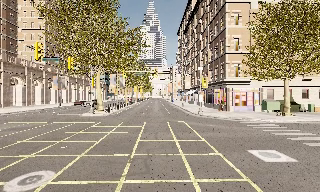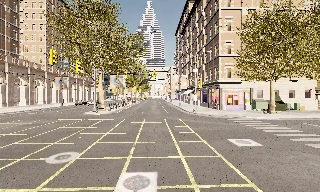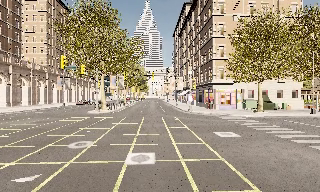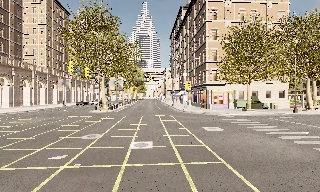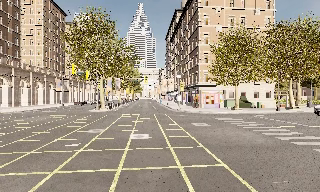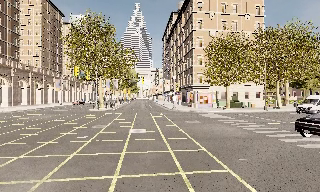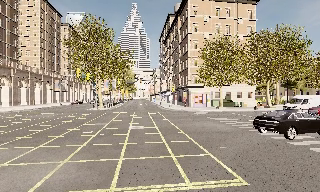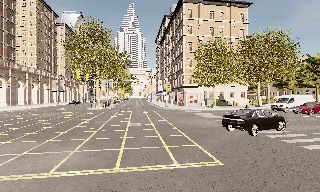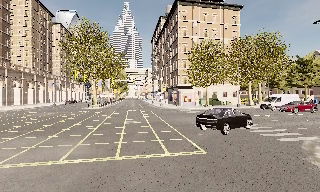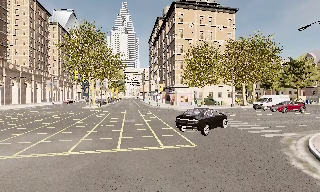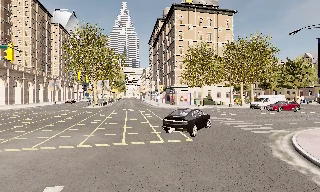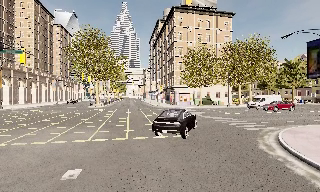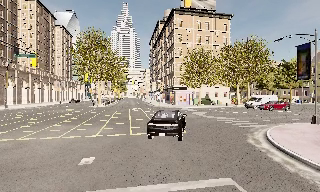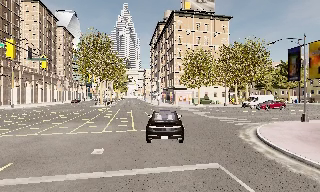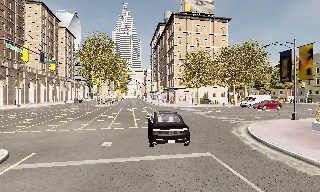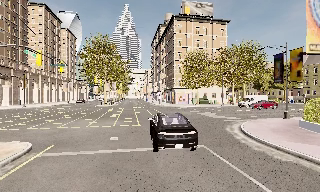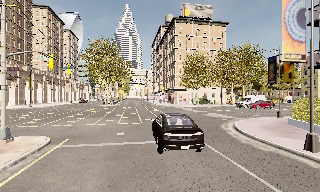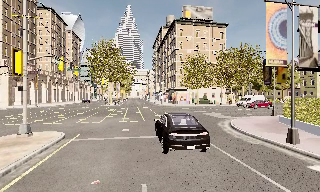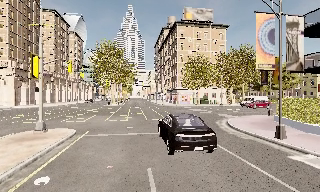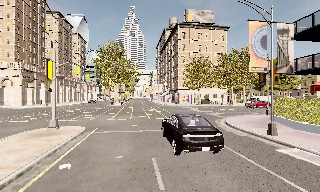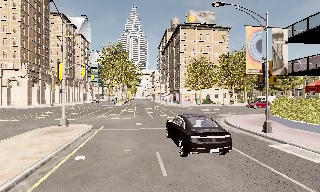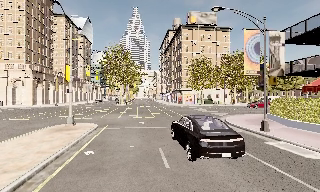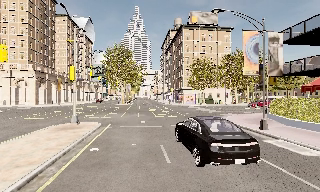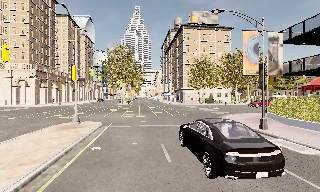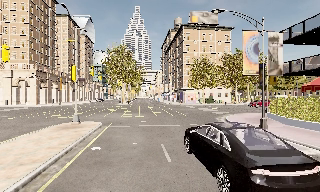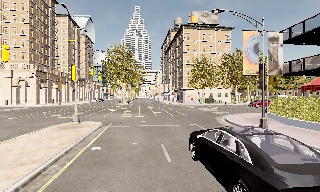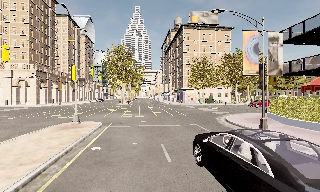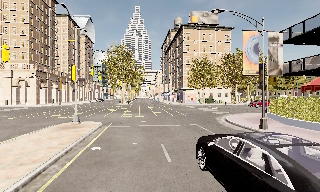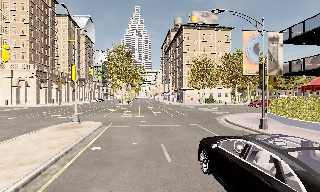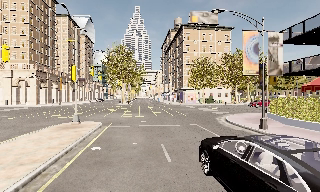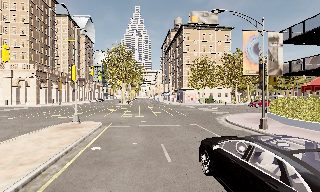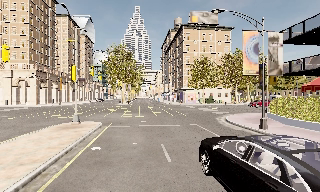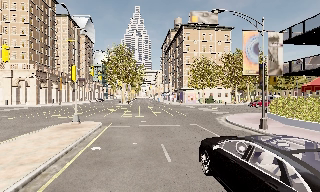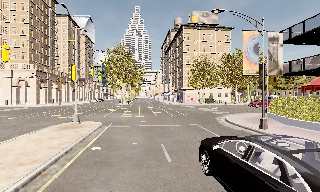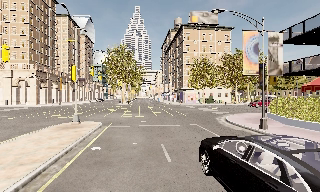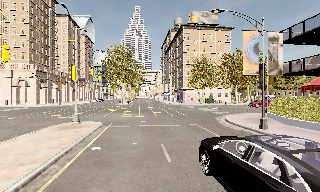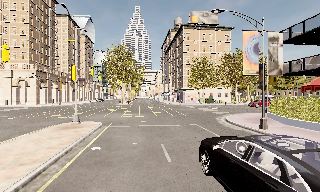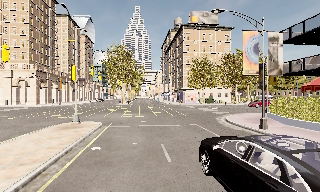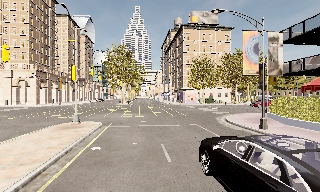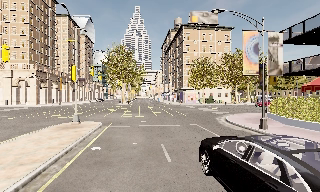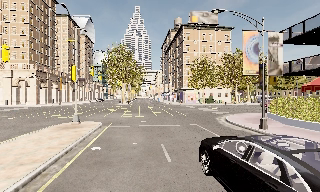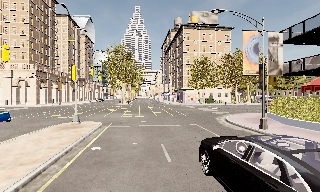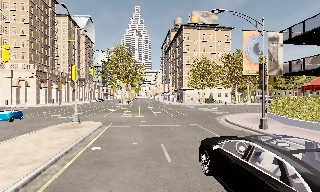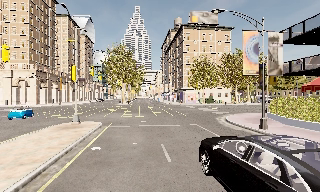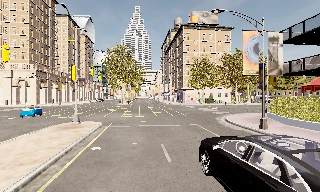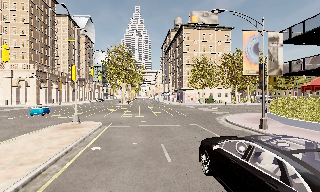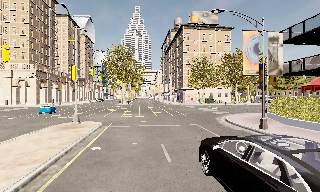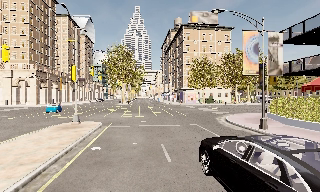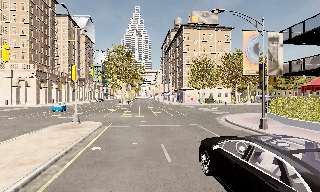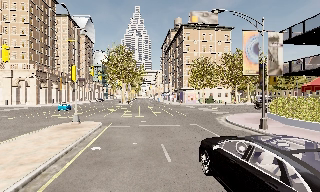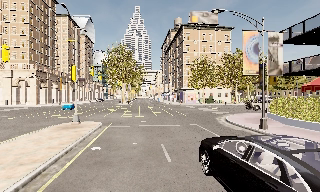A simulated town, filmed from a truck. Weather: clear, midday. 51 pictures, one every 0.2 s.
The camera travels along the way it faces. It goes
backward.
0.0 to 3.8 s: The camera travels backward, about 25 m, so what stands in front gets smaller.
3.8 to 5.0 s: The camera travels backward, about 1.5 m, so what stands in front gets smaller. It loses speed.
5.0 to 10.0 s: The camera keeps its place and its aim.
The film runs backward here.
